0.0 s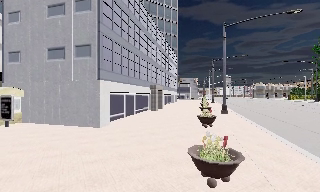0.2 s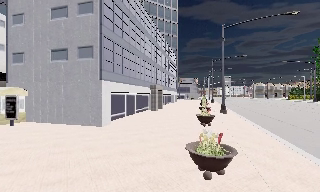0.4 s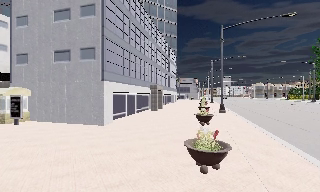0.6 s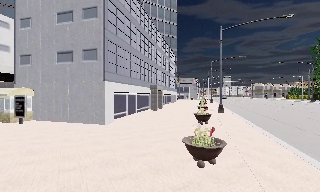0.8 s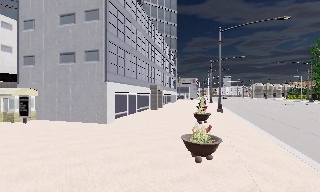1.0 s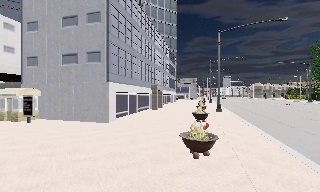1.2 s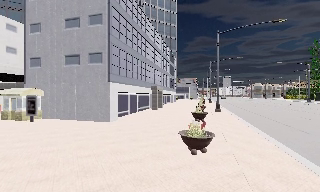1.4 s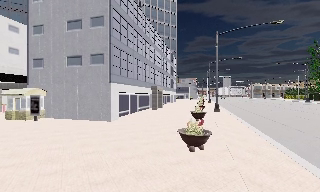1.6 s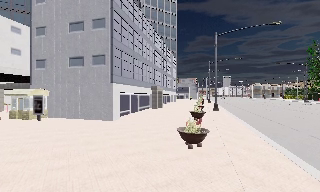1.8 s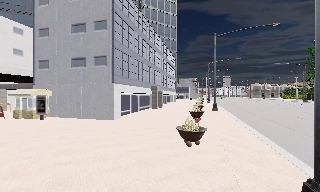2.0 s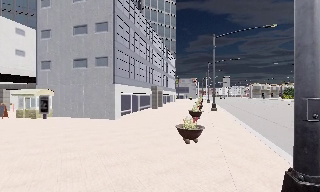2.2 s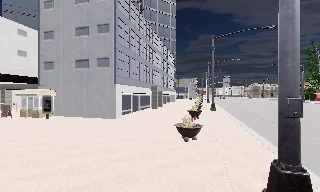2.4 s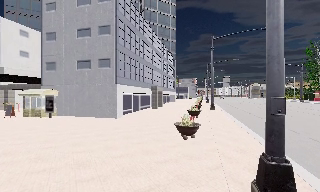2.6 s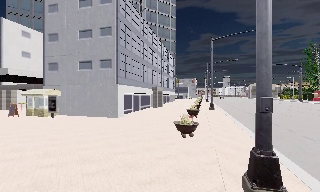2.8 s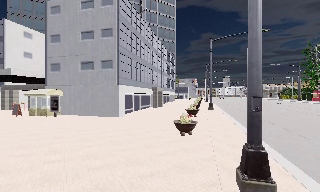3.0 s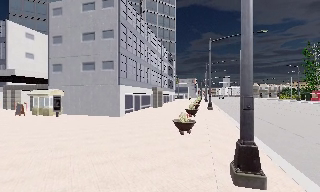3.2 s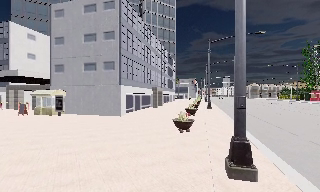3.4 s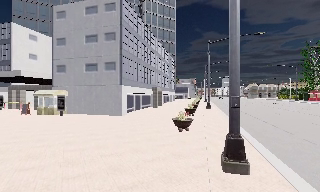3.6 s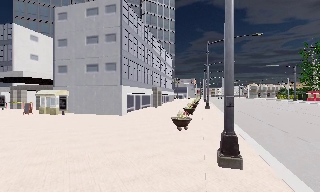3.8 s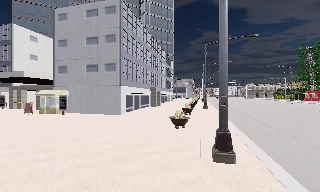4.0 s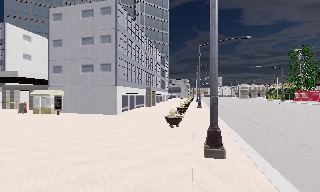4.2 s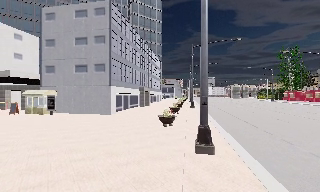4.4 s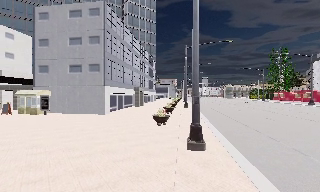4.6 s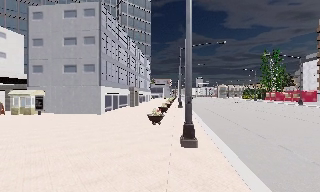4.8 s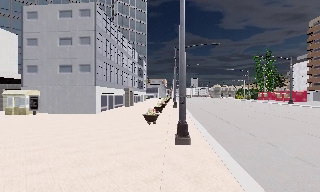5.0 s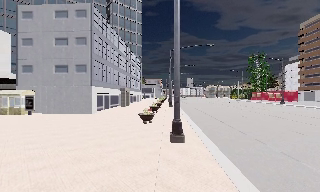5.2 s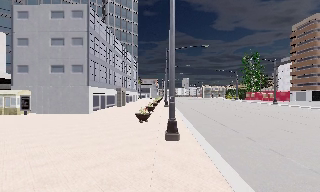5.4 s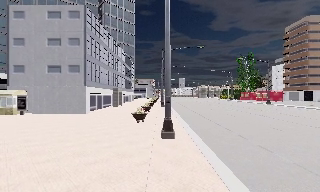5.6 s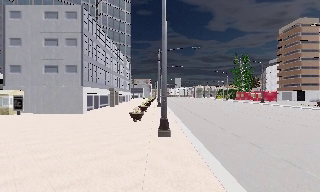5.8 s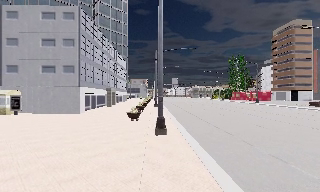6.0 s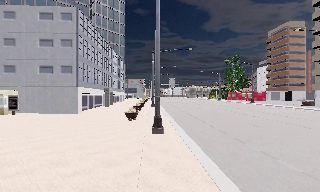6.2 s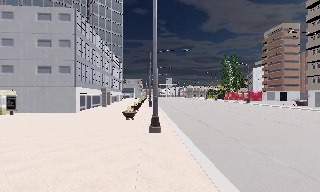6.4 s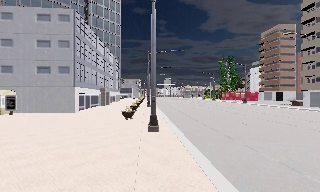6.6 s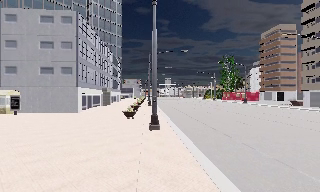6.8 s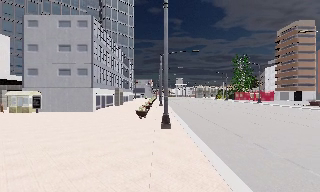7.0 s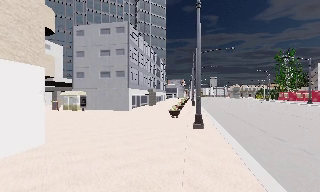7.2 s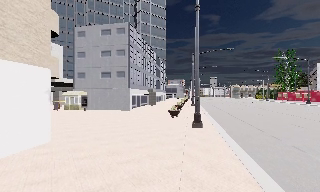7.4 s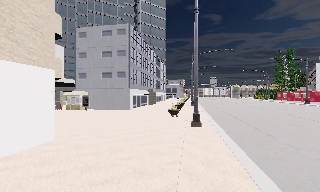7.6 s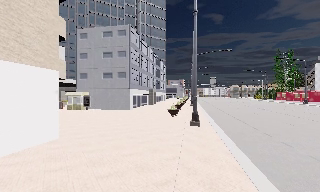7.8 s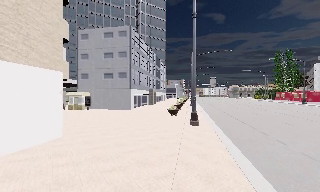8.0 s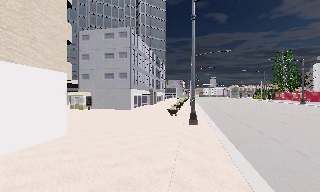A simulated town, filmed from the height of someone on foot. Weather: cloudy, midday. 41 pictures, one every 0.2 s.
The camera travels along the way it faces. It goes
backward.
0.0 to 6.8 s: The camera swings to its right by about 15 degrees, and the scene slides to the left. It travels backward, about 12 m, so what stands in front gets smaller.
6.8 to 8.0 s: The camera swings to its left by about 10 degrees, and the scene slides to the right. It travels backward, about 2 m, so what stands in front gets smaller.
The film runs backward here.
